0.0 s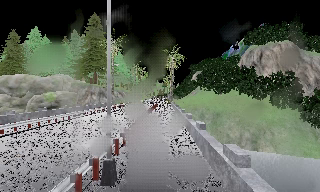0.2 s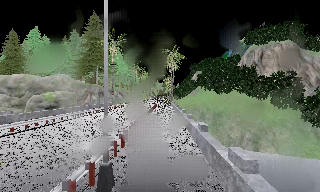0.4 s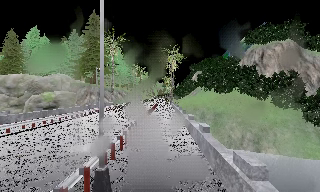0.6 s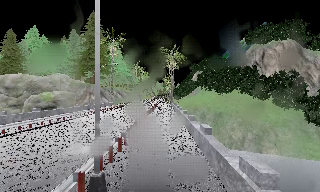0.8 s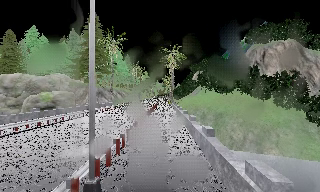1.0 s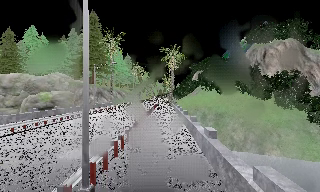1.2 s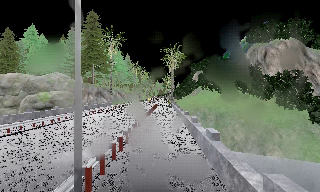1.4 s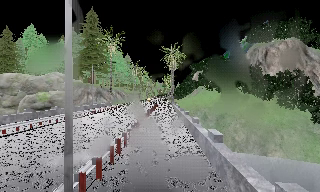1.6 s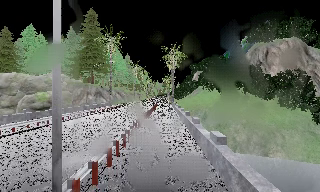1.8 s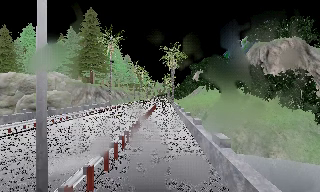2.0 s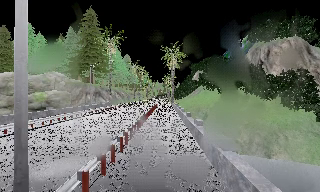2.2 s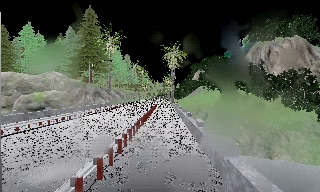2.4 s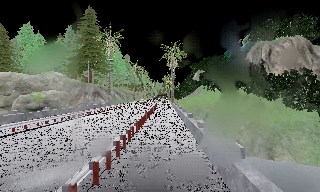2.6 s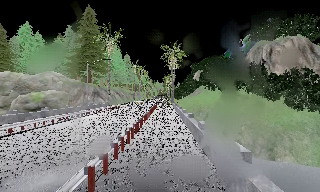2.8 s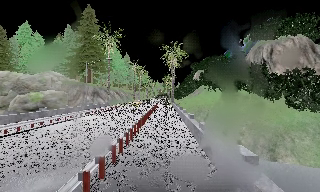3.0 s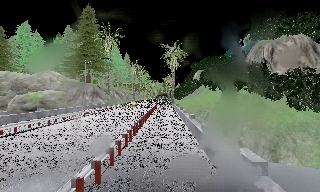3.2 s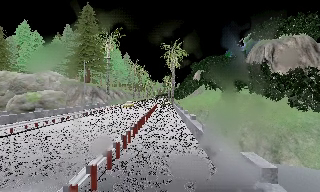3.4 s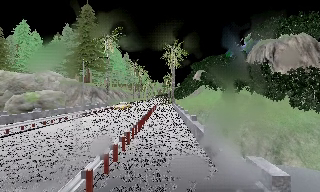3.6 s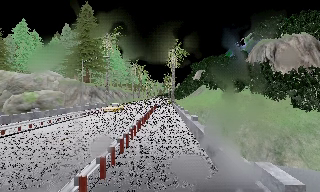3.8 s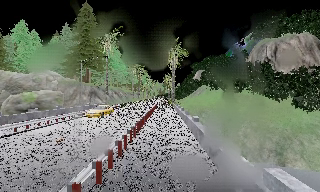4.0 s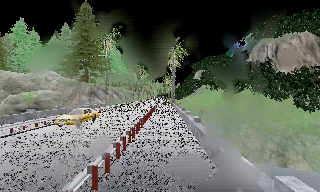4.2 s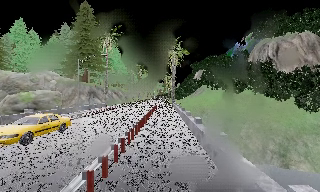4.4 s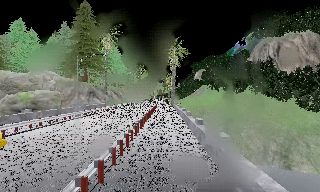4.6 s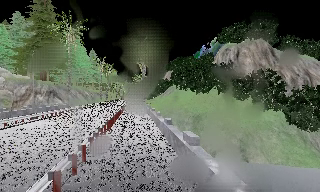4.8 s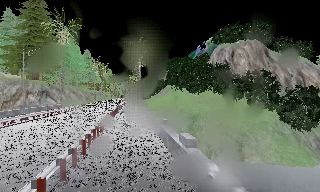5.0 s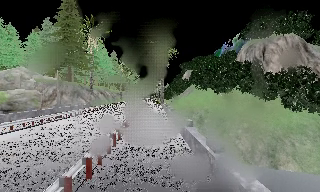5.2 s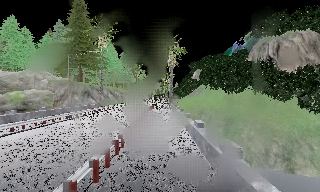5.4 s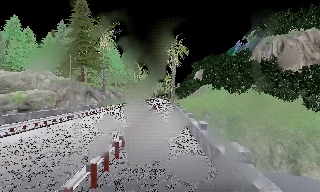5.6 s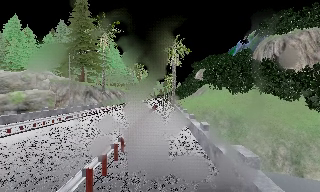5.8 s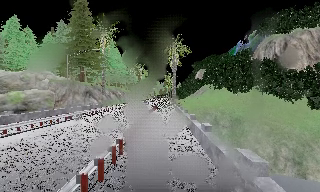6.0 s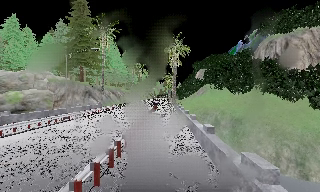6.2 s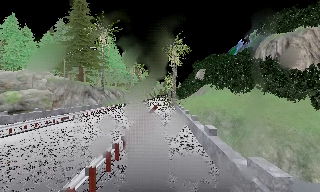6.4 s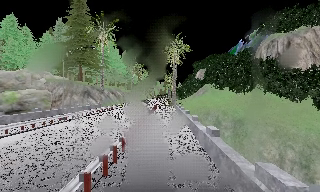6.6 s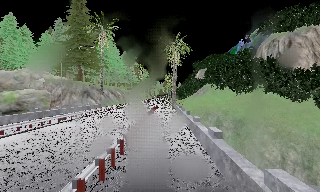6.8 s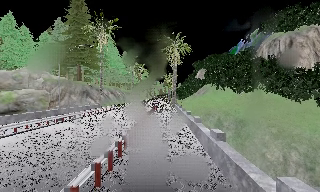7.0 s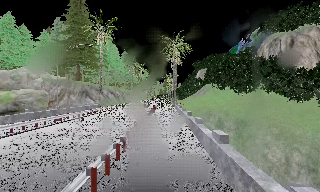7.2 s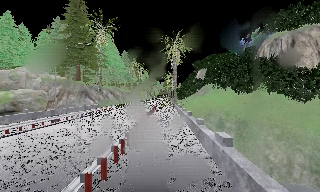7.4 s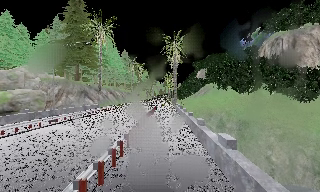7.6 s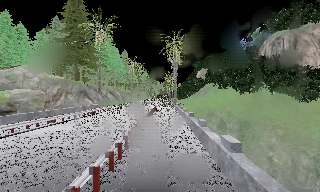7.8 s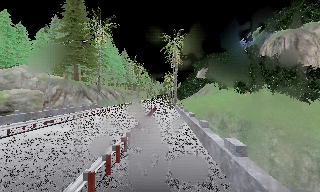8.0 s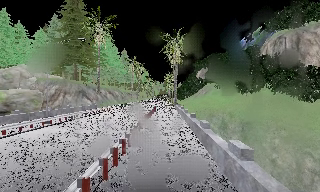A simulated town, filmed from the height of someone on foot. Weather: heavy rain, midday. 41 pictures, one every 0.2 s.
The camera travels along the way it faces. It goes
forward.
0.0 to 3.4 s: The camera travels forward, about 5 m, so what stands in front looms larger.
3.4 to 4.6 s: The scene slides to the left, as the camera pans about 10 degrees to its right. It travels forward, about 2 m, so what stands in front looms larger.
4.6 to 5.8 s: The camera pans to its left, which is counterclockwise from overhead, by about 10 degrees. It travels forward, about 2 m, so what stands in front looms larger.
5.8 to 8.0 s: The camera travels forward, about 3.5 m, so what stands in front looms larger.
The film runs forward here.
